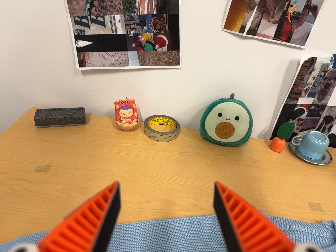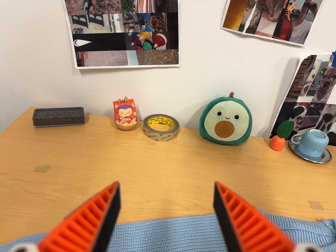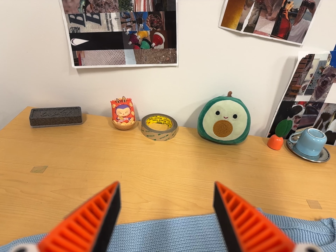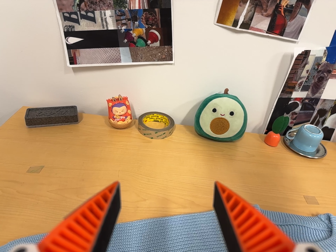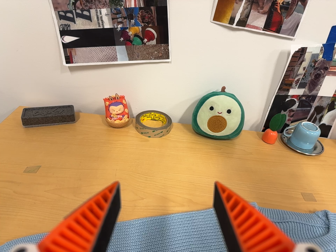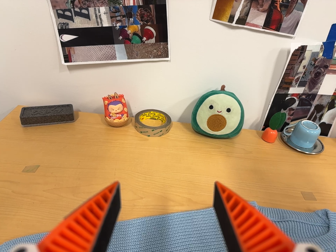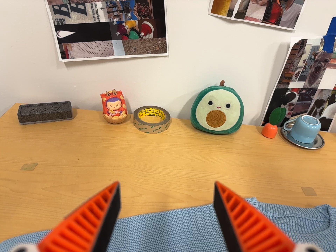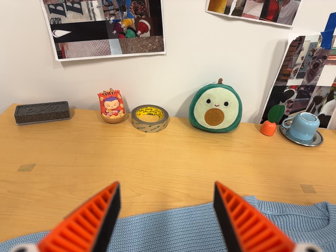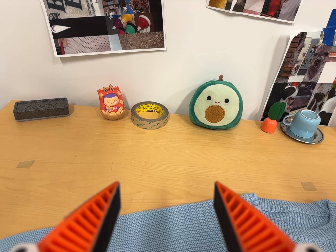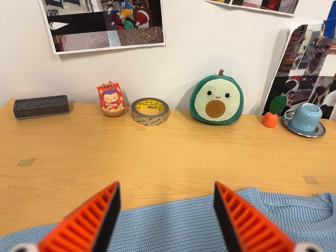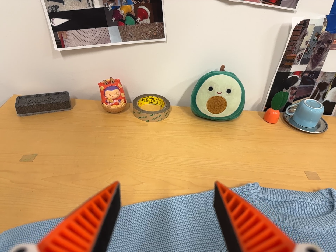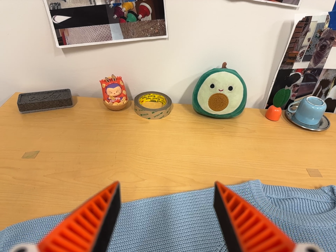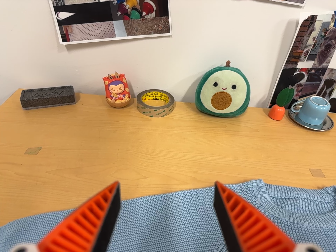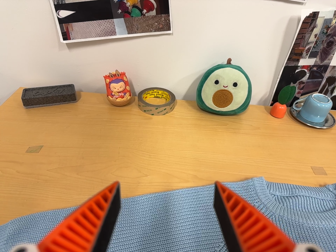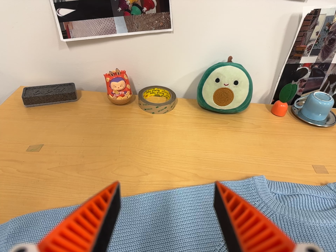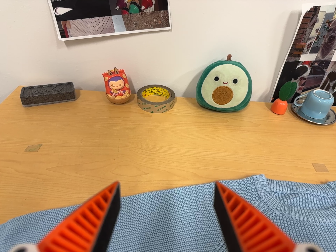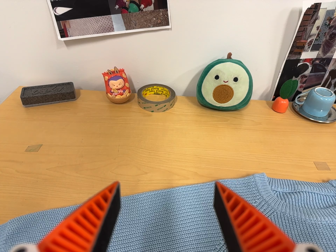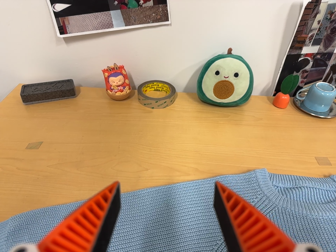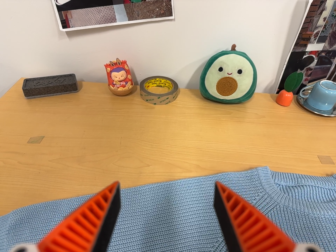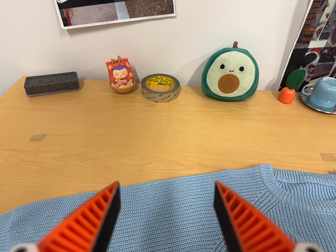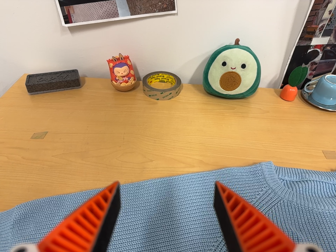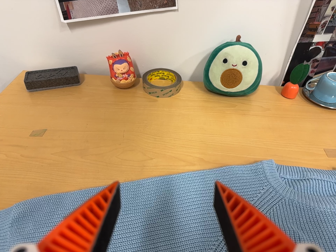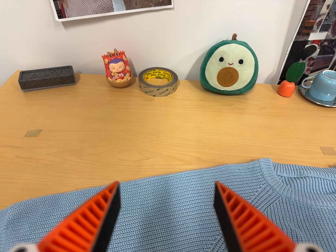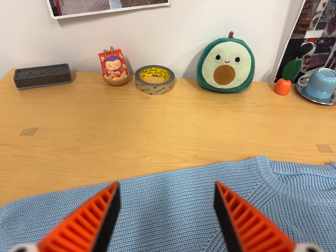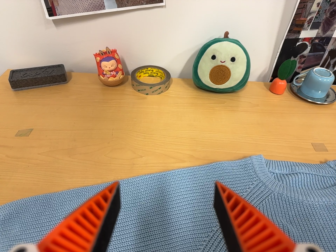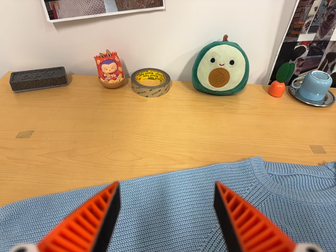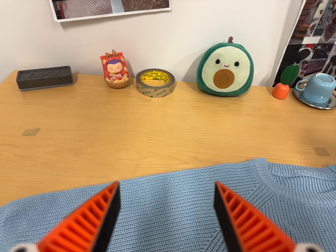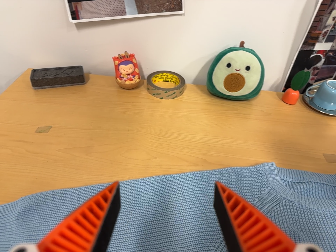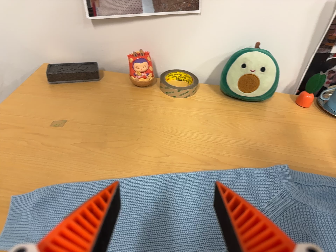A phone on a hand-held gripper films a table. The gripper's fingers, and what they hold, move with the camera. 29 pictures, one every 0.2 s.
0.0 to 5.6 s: The camera's aim tips toward the bottom of its view by about 10 degrees, and the scene shifts upward.
The film runs forward here.
